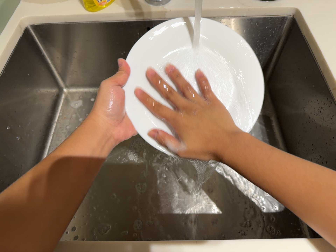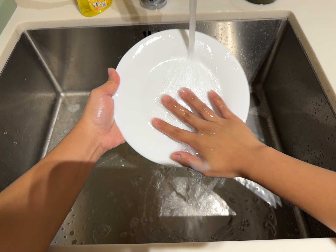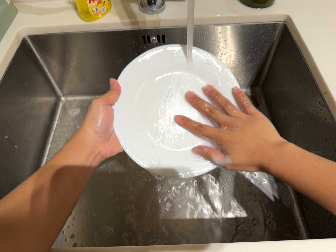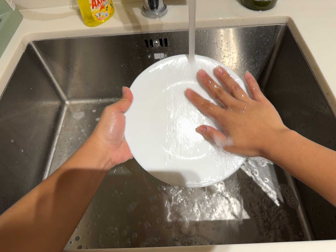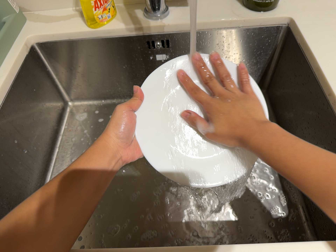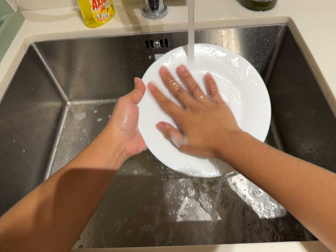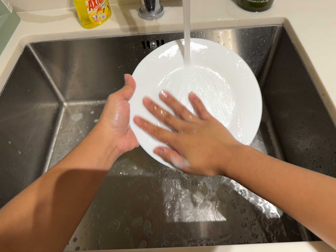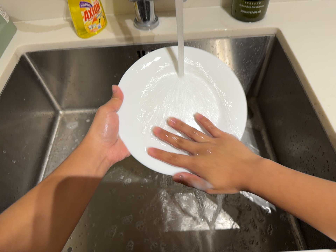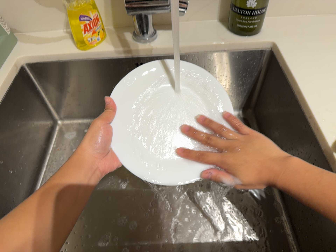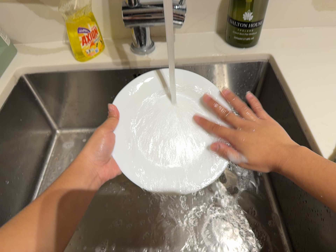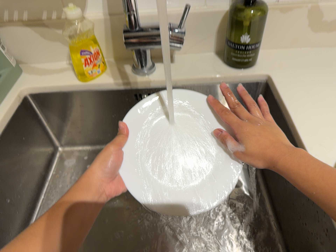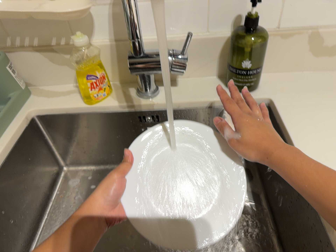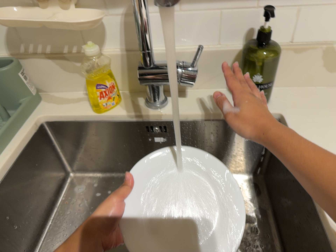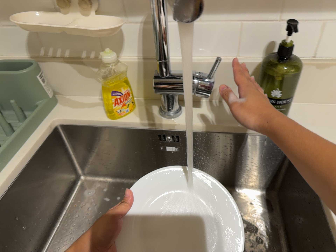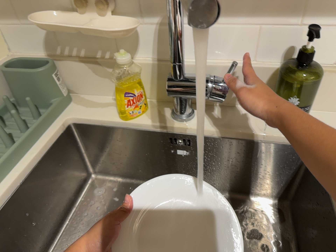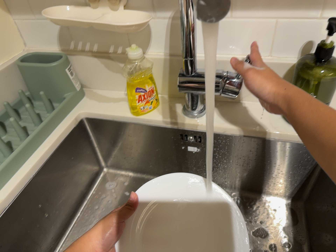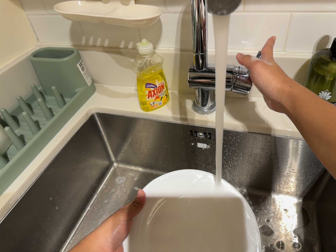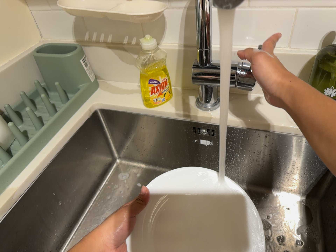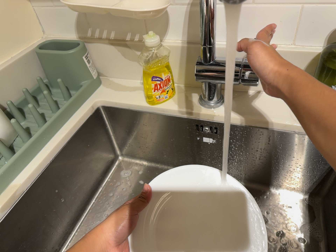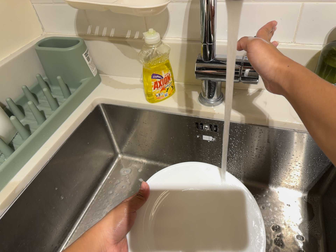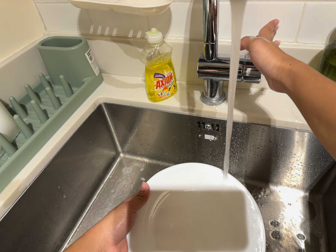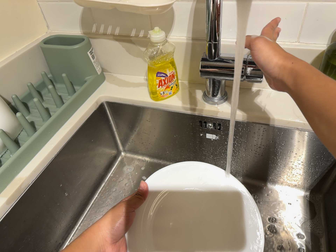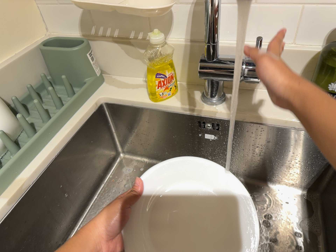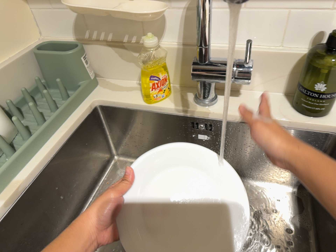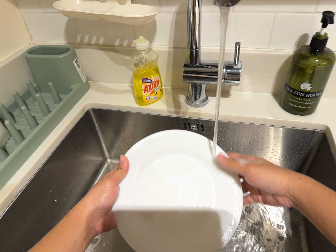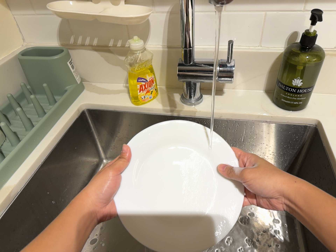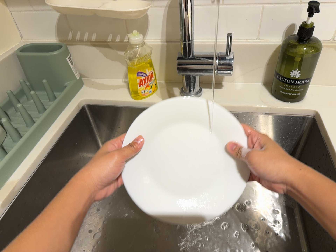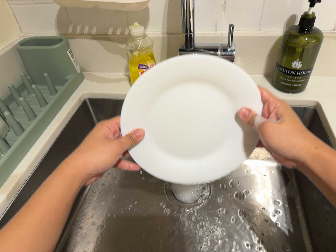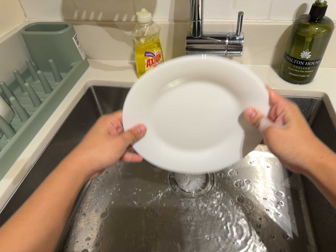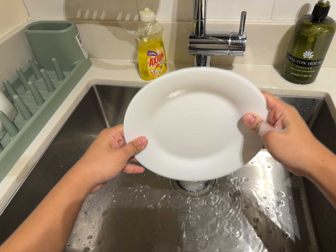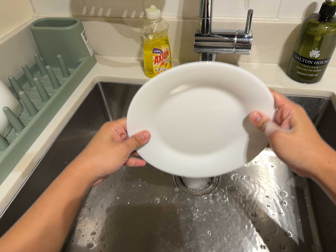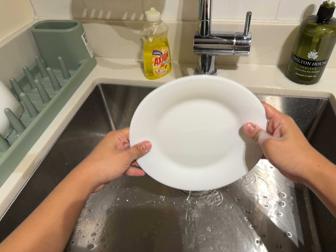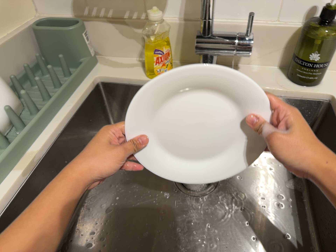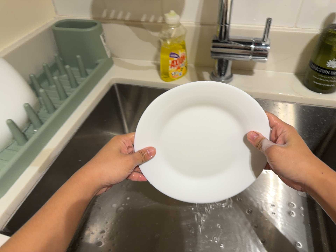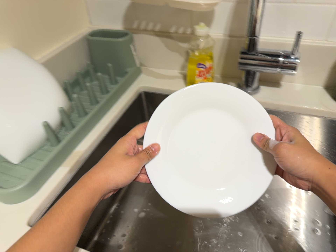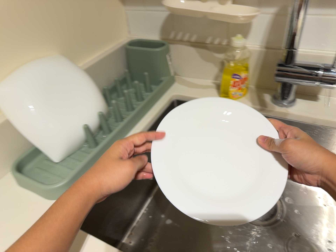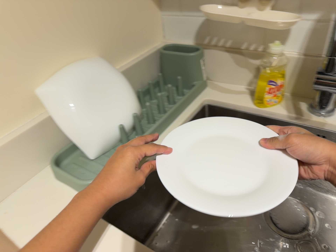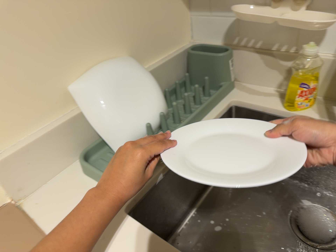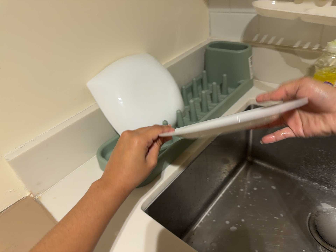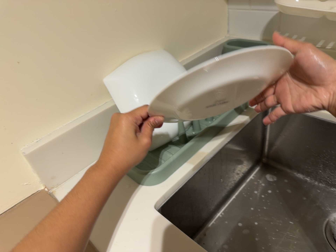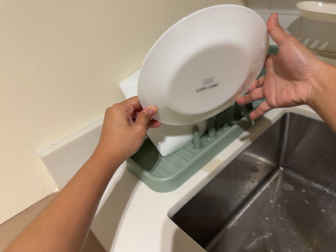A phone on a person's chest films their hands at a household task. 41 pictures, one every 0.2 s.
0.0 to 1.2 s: The camera shifts only a little, or ends up much as it began.
1.2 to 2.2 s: The camera's aim tips toward the top of its view by about 10 degrees, and the scene shifts downward.
2.2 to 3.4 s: The scene slides to the right, as the camera pans about 15 degrees to its left. It rolls about its line of sight by about 10 degrees, and the scene rotates clockwise.
3.4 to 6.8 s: The camera travels to its left, toward the bottom of its view and backward, about 12 cm, so close, fixed things drift to the right.
6.8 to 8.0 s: The scene slides to the right, as the camera pans about 25 degrees to its left. It travels to its left, about 7 cm, so close, fixed things drift to the right. It rolls about its line of sight by about 10 degrees, and the scene rotates clockwise.
The film runs forward here.
